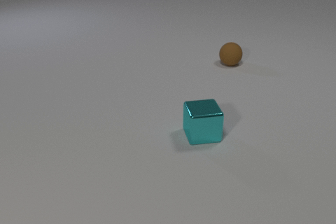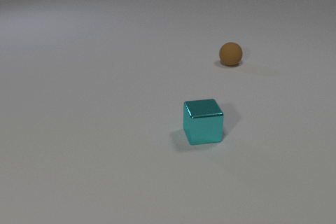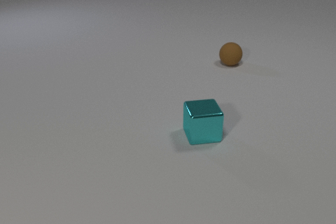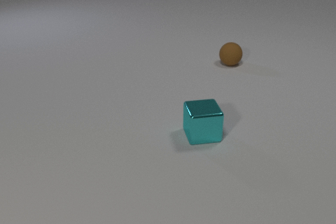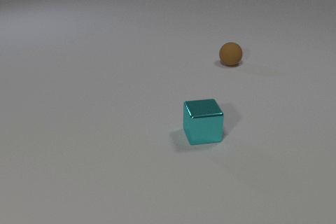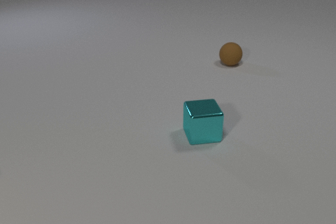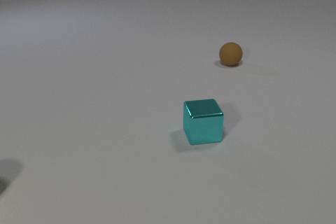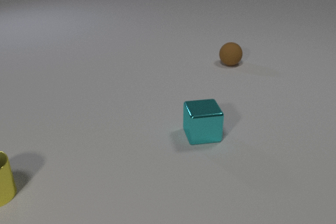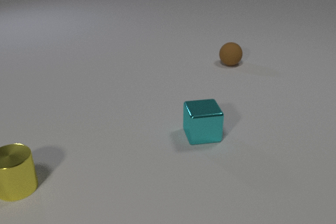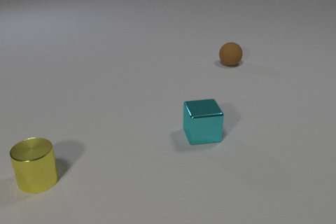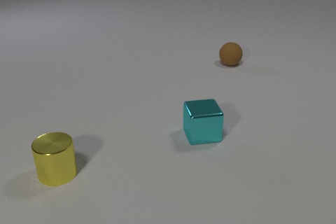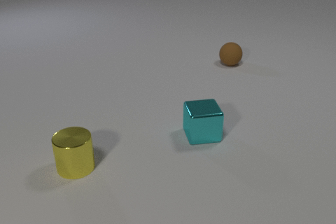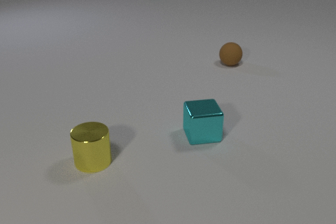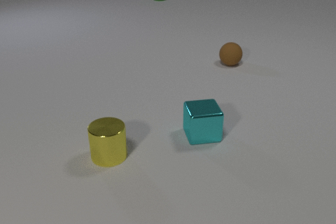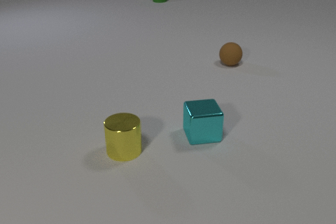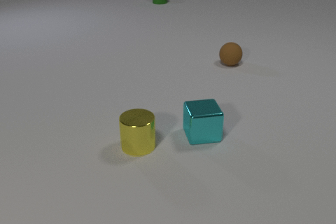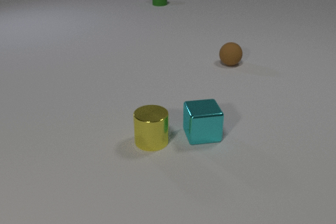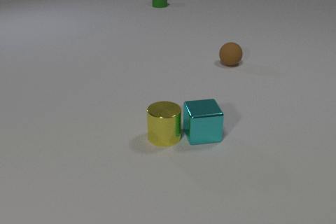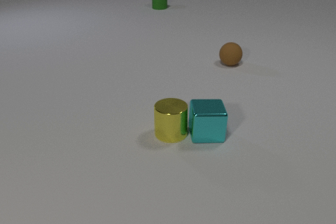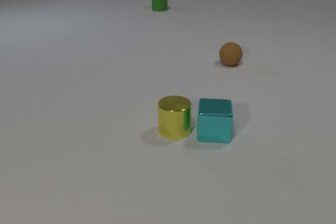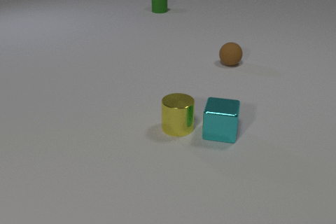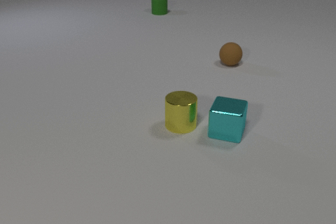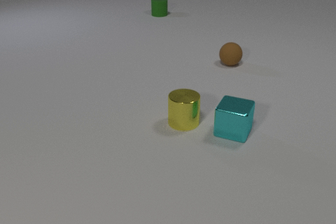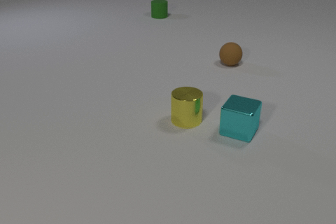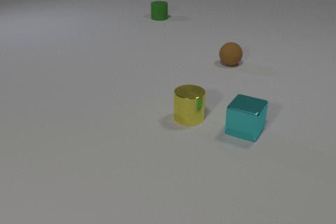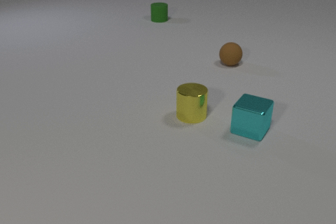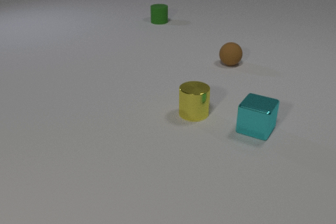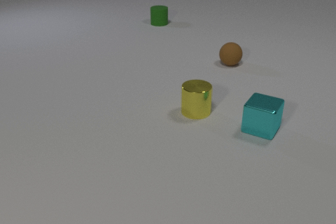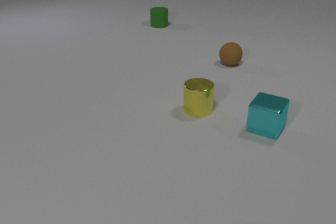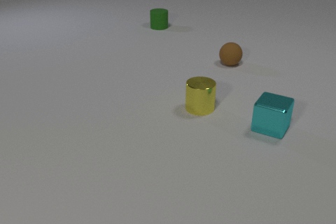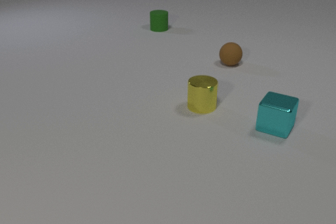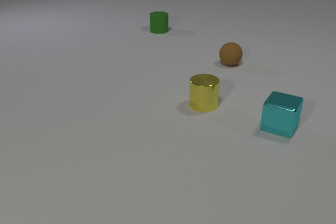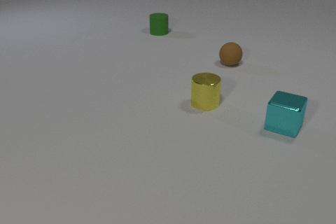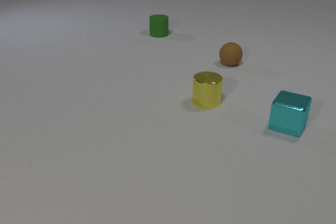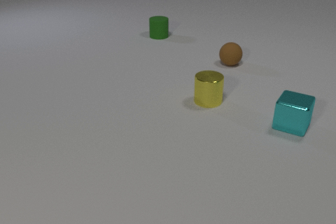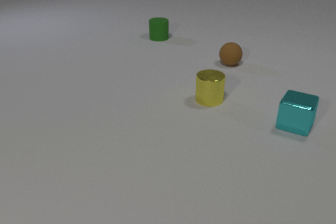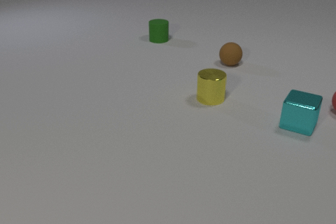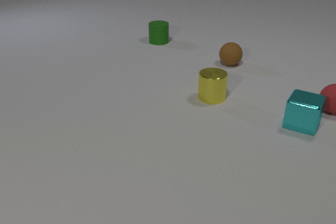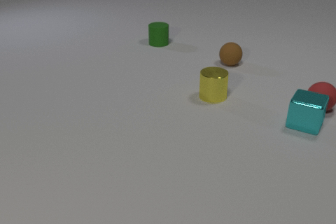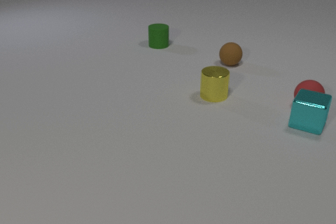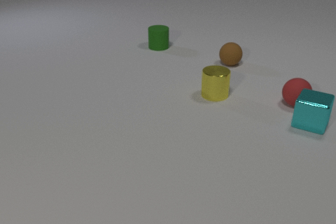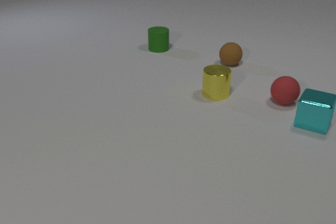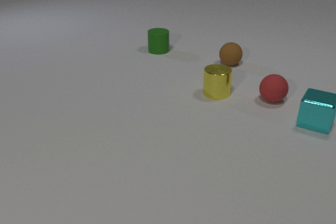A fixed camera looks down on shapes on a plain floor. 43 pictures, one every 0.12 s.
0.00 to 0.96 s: The yellow metal cylinder comes in at the left edge, slides to the right.
0.96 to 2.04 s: The yellow metal cylinder slides to the right. The green rubber cylinder comes in at the top edge, slides toward the camera.
2.04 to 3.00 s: The yellow metal cylinder slides away from the camera and to the right. The cyan metal cube slides to the right, spins clockwise seen from above by about 45 degrees, its near face sliding to the left. The green rubber cylinder slides toward the camera. The yellow metal cylinder and the cyan metal cube collide.
3.00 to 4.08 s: The yellow metal cylinder slides away from the camera and to the right. The cyan metal cube slides to the right and away from the camera. The green rubber cylinder slides toward the camera.
4.08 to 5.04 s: The yellow metal cylinder slides away from the camera and to the right. The cyan metal cube slides to the right and away from the camera. The red rubber sphere comes in at the right edge, rolls to the left. The green rubber cylinder slides toward the camera.
How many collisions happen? 1.
What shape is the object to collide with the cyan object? cylinder.
How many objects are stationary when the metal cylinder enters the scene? 2.
